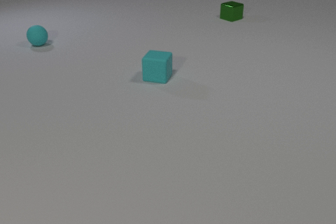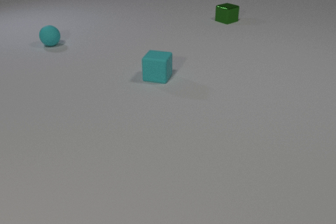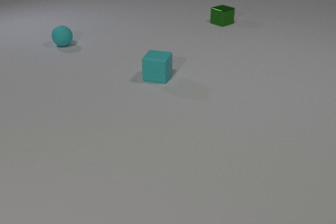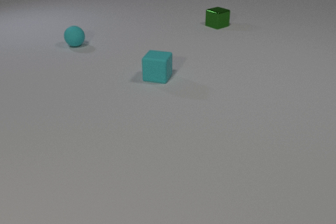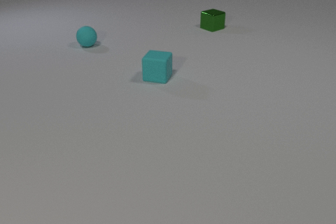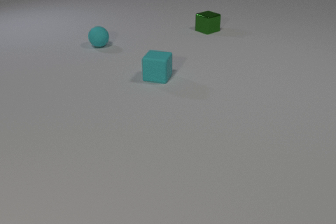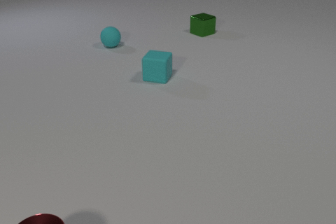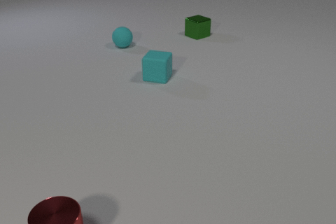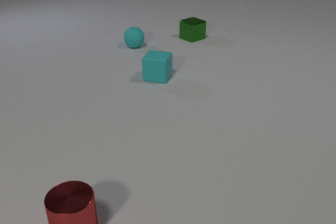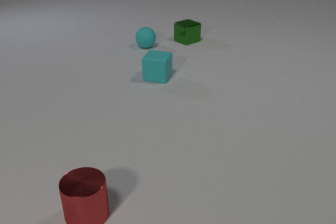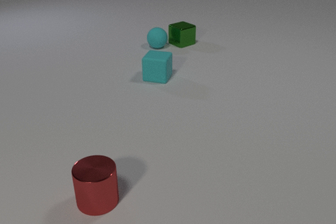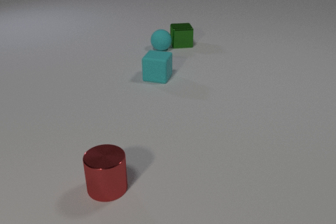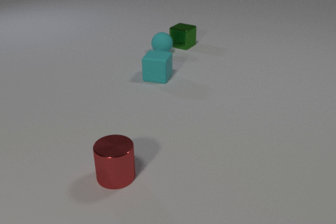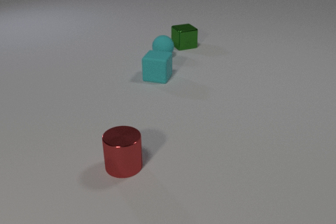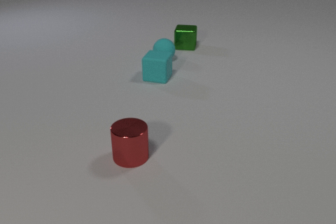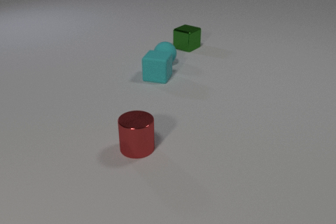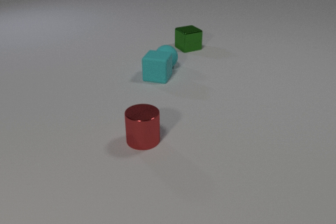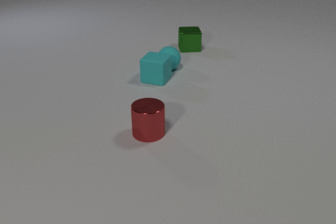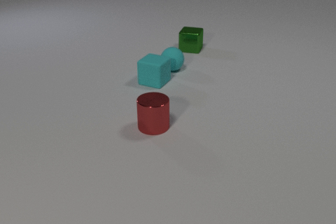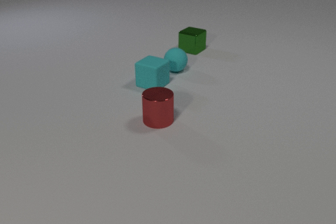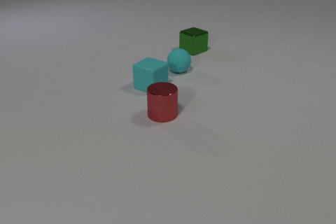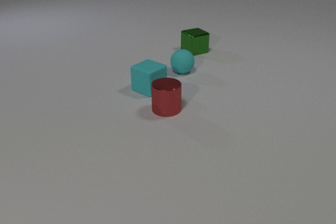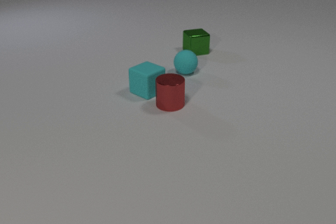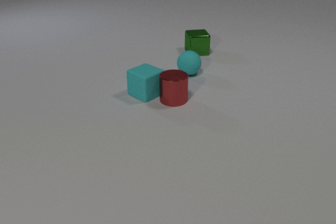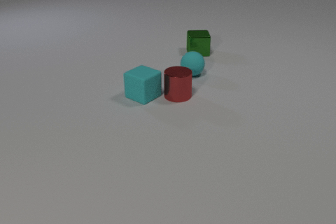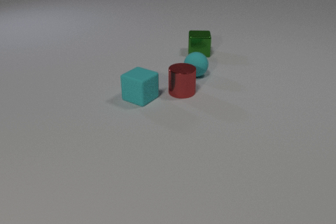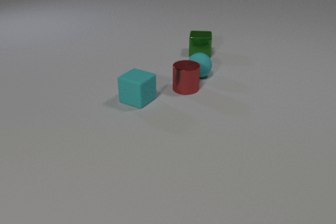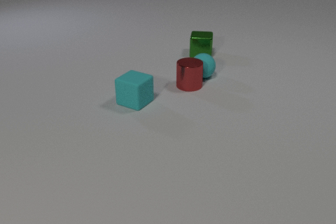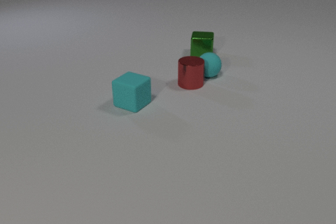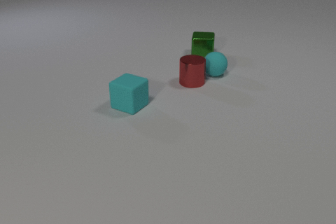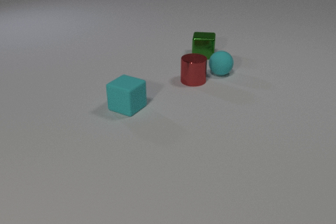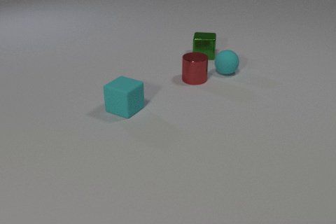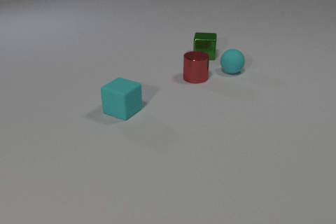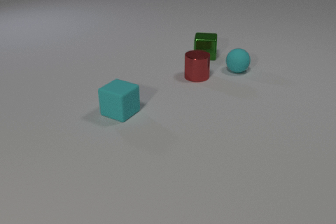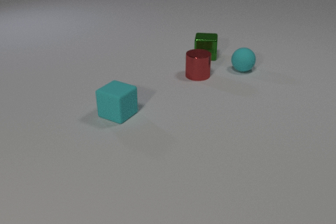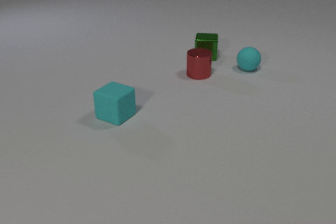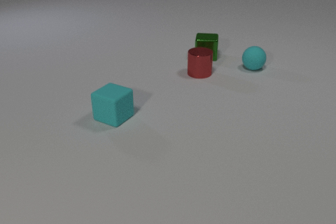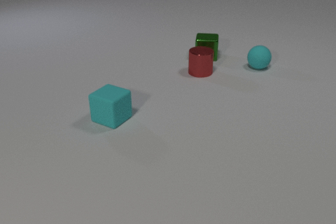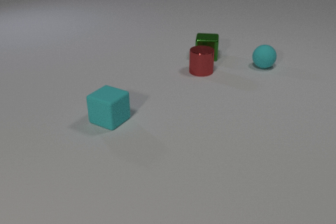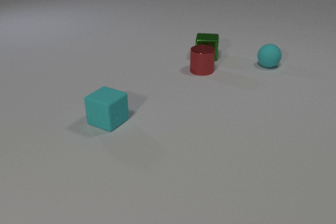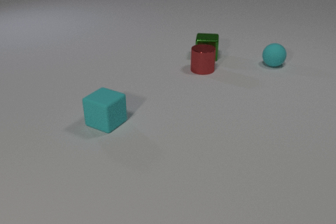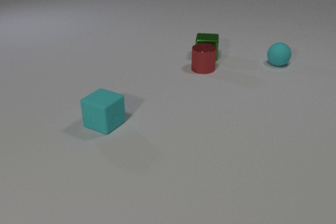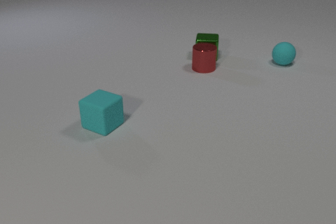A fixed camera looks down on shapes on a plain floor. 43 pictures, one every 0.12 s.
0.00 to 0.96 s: The cyan rubber sphere rolls to the right. The green metal cube slides toward the camera and to the left. The red metal cylinder comes in at the bottom edge, slides away from the camera and to the right.
0.96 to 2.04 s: The cyan rubber sphere rolls toward the camera and to the right. The green metal cube slides toward the camera. The red metal cylinder slides away from the camera and to the right. The cyan rubber sphere and the green metal cube collide. The cyan rubber sphere and the cyan rubber cube collide.
2.04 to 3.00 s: The cyan rubber sphere rolls to the right and toward the camera. The green metal cube slides toward the camera and to the right. The cyan rubber cube slides toward the camera. The red metal cylinder slides away from the camera. The cyan rubber cube and the red metal cylinder collide.
3.00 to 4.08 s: The cyan rubber sphere rolls to the right and away from the camera. The green metal cube slides toward the camera and to the right. The cyan rubber cube slides toward the camera and to the left. The red metal cylinder slides away from the camera. The cyan rubber sphere and the red metal cylinder collide.
4.08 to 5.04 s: The cyan rubber sphere rolls to the right and away from the camera. The cyan rubber cube slides toward the camera and to the left. The red metal cylinder slides away from the camera.
What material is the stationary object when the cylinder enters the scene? rubber.
What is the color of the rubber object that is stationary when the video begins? cyan.
How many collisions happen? 4.
